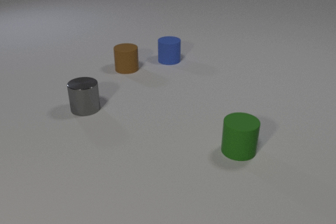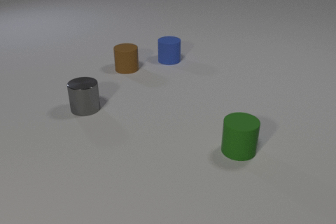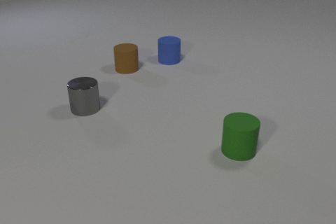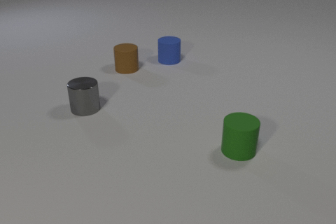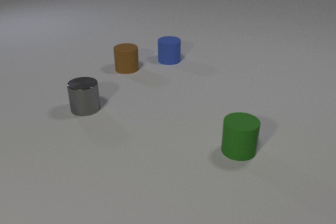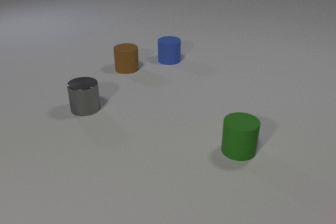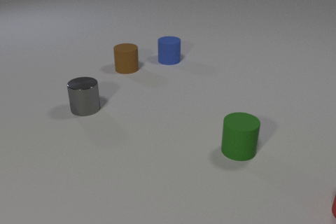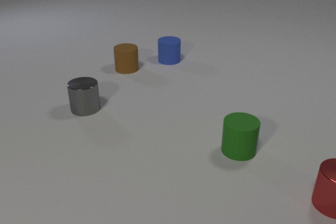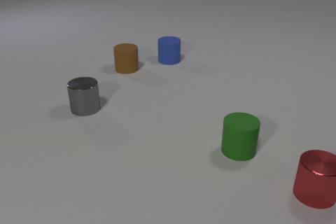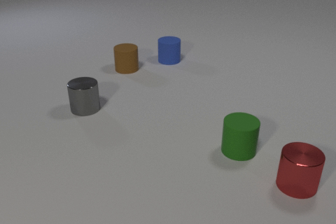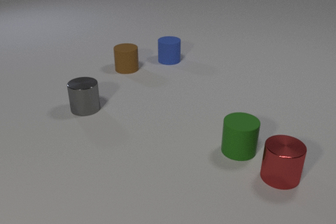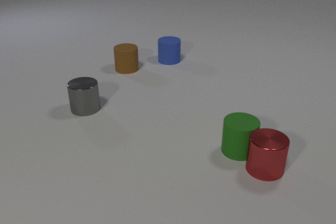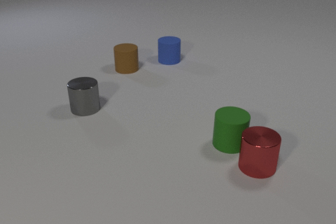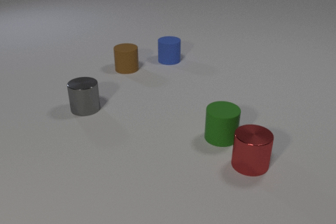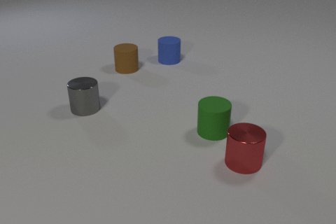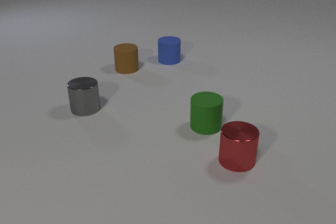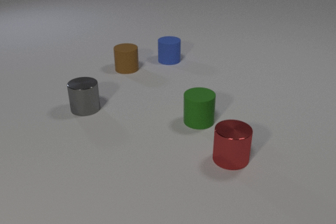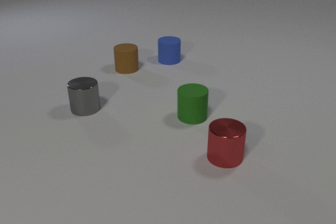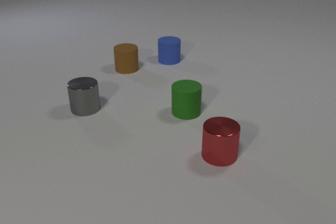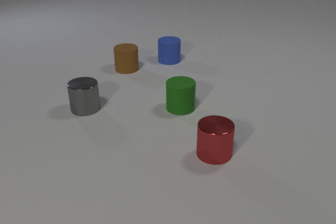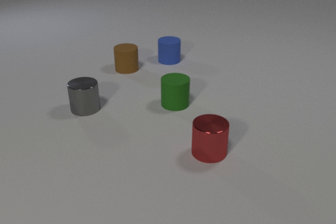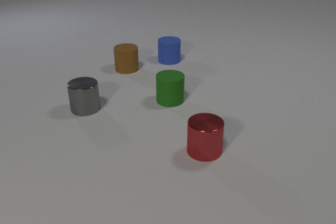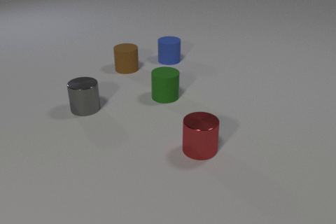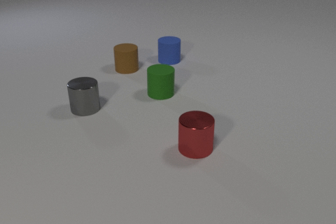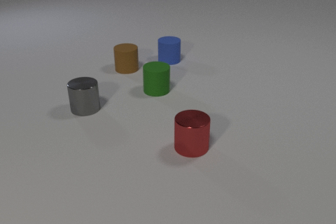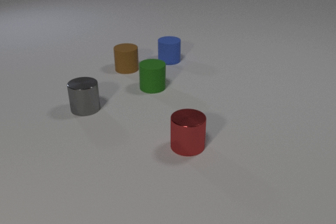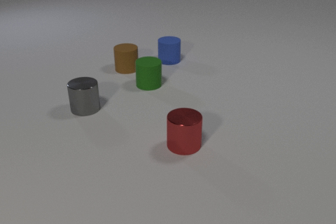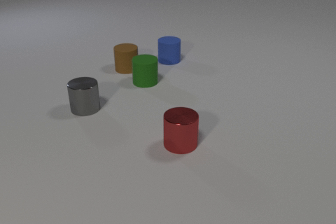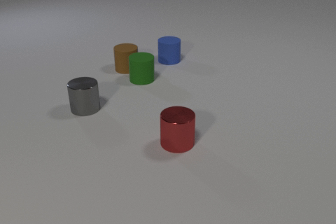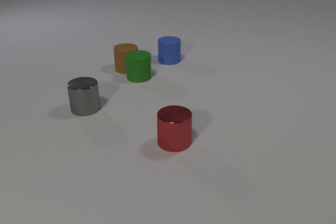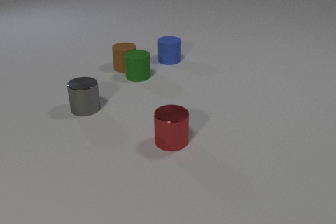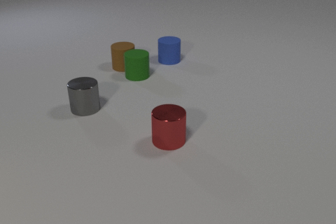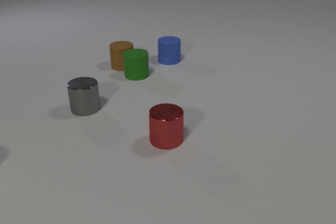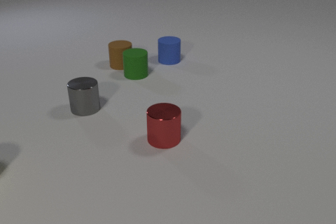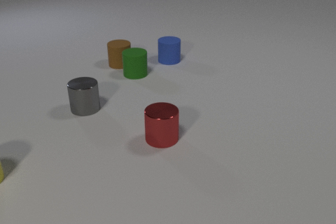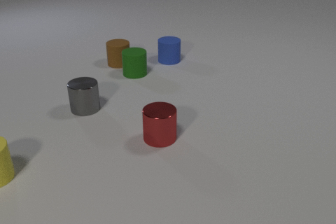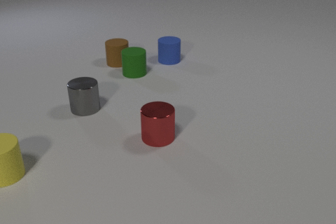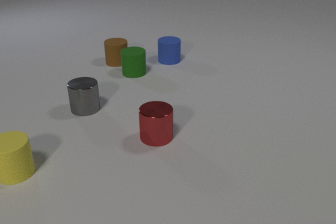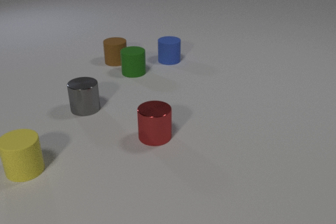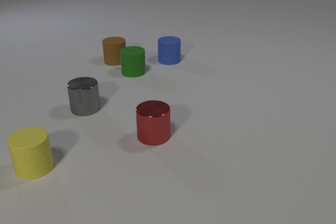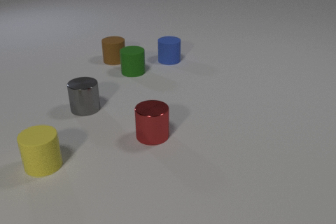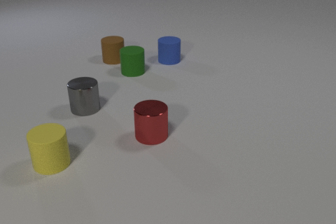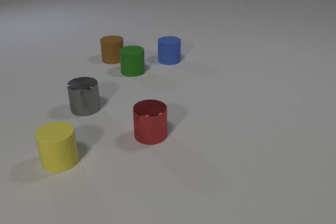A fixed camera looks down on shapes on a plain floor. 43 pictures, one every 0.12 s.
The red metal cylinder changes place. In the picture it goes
to the left.
0.00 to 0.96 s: The red metal cylinder comes in at the right edge, slides to the left.
0.96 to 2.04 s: The red metal cylinder slides to the left. The green rubber cylinder slides away from the camera and to the left. The red metal cylinder and the green rubber cylinder collide.
2.04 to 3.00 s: The red metal cylinder slides to the left. The green rubber cylinder slides away from the camera and to the left.
3.00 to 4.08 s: The red metal cylinder slides to the left and away from the camera. The green rubber cylinder slides away from the camera and to the left. The yellow rubber cylinder comes in at the left edge. The brown rubber cylinder slides away from the camera and to the left. The green rubber cylinder and the brown rubber cylinder collide.
4.08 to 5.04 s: The red metal cylinder slides to the left. The green rubber cylinder slides away from the camera. The yellow rubber cylinder slides to the right. The brown rubber cylinder slides away from the camera and to the left.
What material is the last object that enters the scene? rubber.
How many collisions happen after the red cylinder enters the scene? 2.
What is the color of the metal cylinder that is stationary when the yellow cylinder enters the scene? gray.
